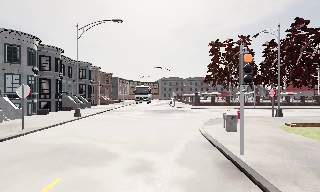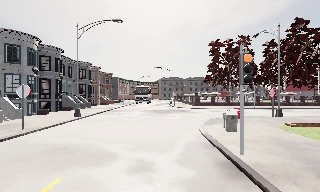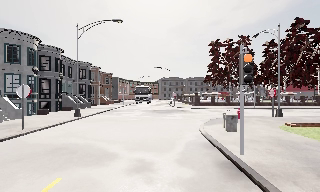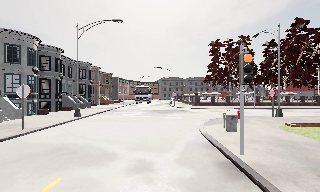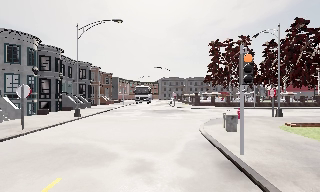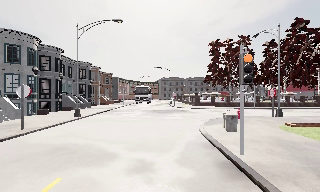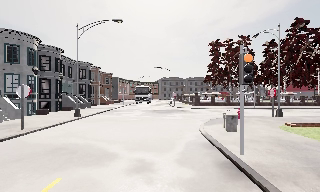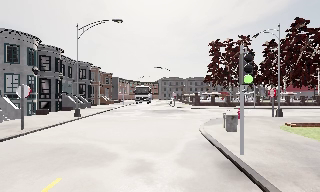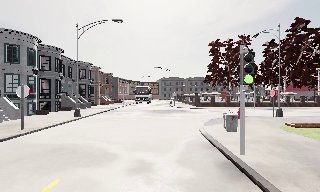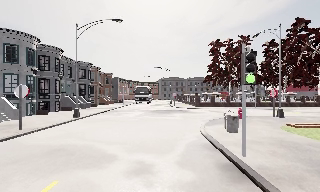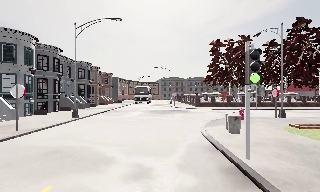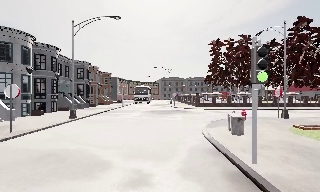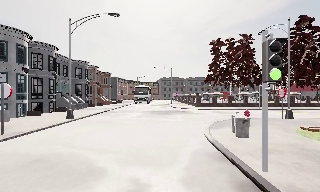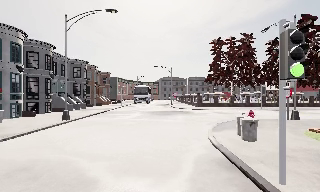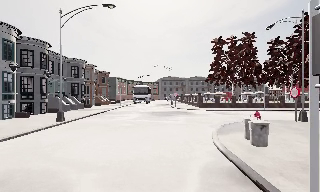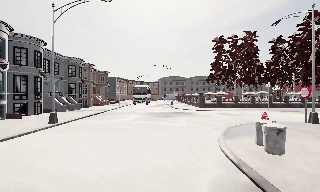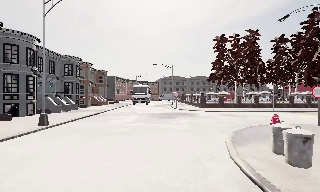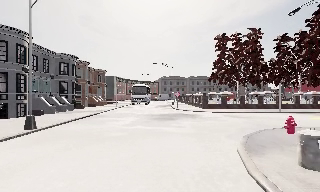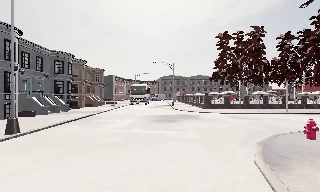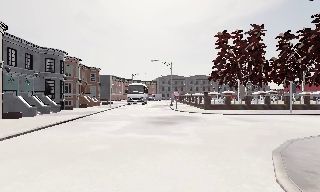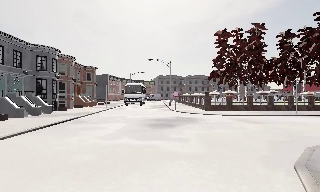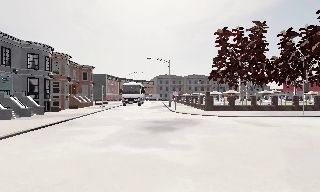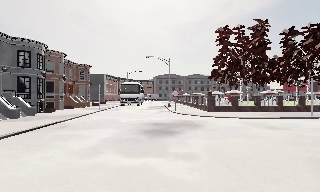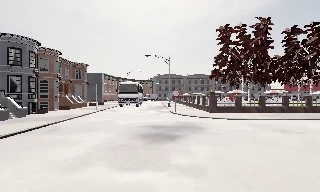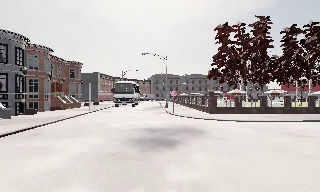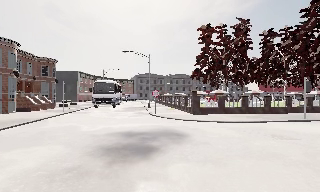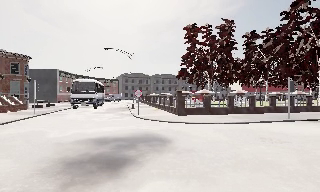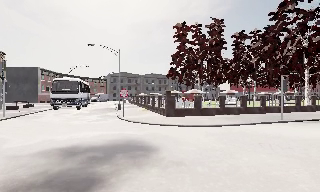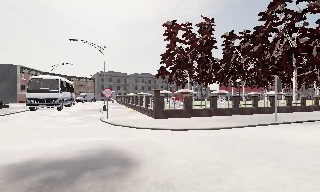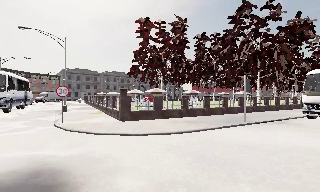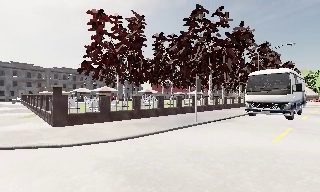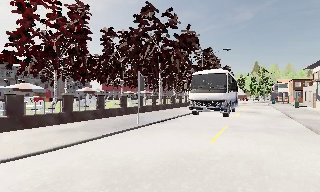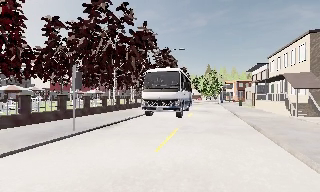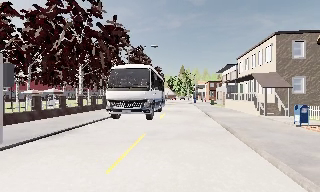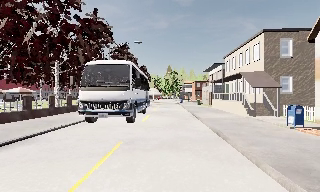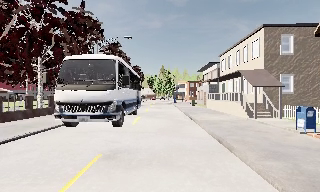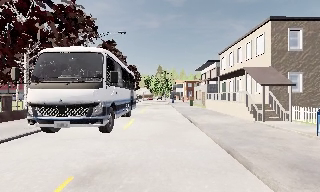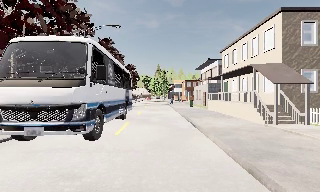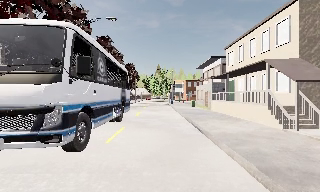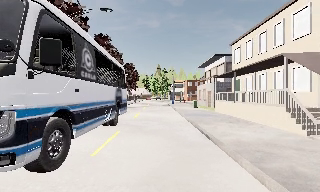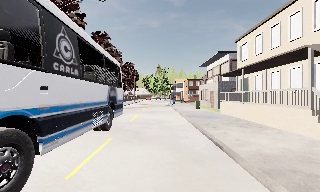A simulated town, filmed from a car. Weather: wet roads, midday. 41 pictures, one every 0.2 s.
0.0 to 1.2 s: The camera keeps its place and its aim.
1.2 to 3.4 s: The camera travels forward, about 4.5 m, so what stands in front looms larger. It gains speed.
3.4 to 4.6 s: The camera travels forward, about 5 m, so what stands in front looms larger.
4.6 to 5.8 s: The camera swings to its right by about 25 degrees, and the scene slides to the left. It travels forward, about 6 m, so what stands in front looms larger.
5.8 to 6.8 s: The scene slides to the left, as the camera pans about 60 degrees to its right. It travels forward and to its right, about 7 m.
6.8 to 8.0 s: The camera travels forward, about 8 m, so what stands in front looms larger.
The film runs forward here.
